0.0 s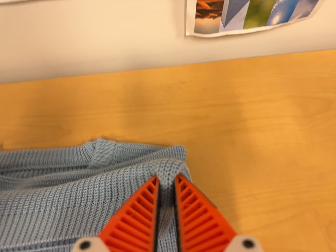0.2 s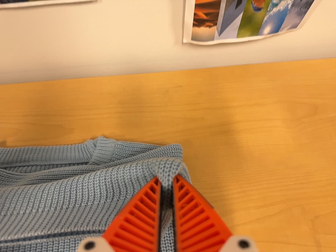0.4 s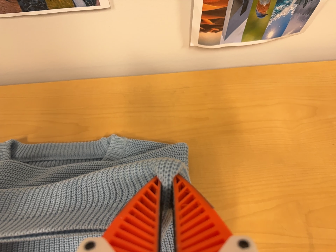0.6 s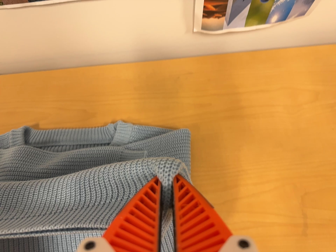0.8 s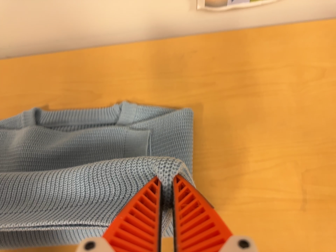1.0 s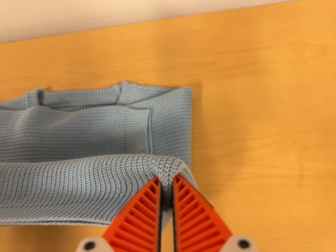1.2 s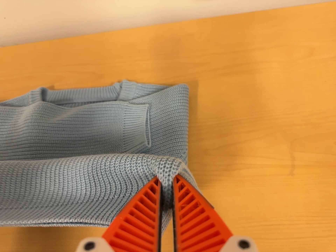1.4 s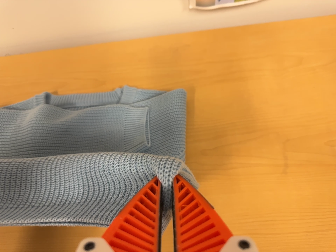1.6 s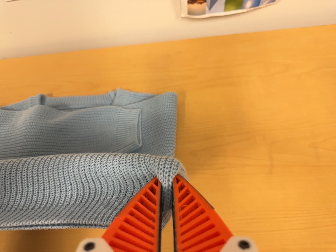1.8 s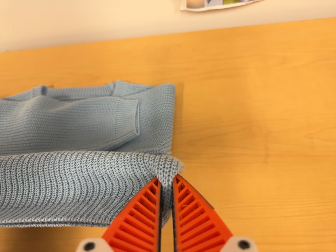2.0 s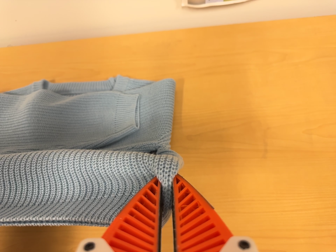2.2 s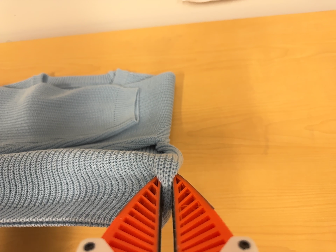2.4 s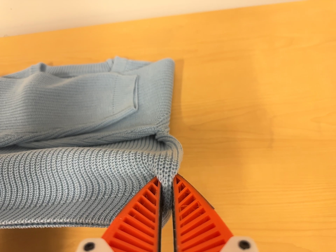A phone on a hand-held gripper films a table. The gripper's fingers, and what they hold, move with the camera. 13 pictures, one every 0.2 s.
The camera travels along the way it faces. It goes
backward.
0.0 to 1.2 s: The camera travels backward, about 10 cm, so what stands in front gets smaller. Its aim tips toward the bottom of its view by about 10 degrees, and the scene shifts upward.
1.2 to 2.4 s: The camera travels toward the bottom of its view and backward, about 9 cm.
The film runs backward here.
